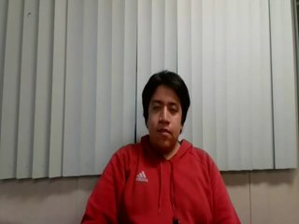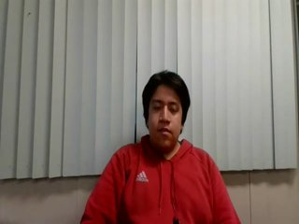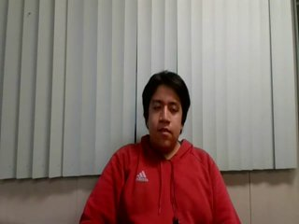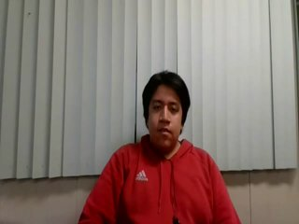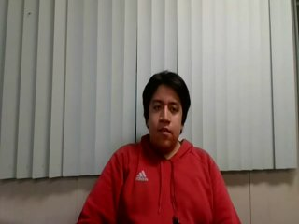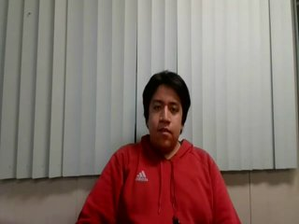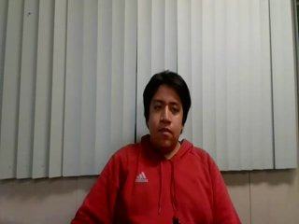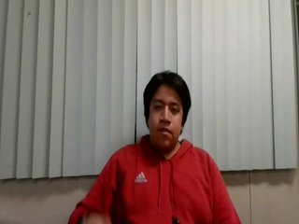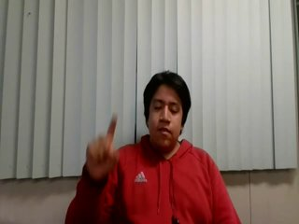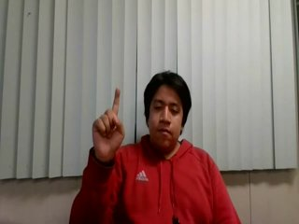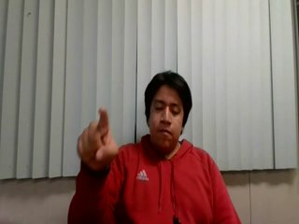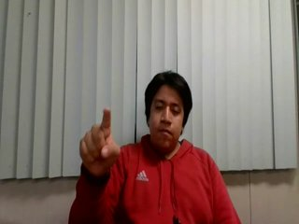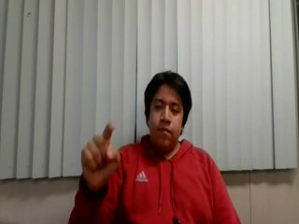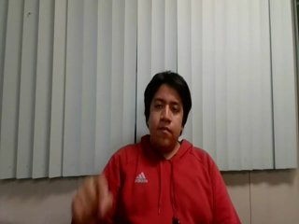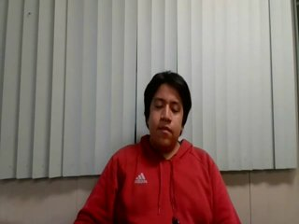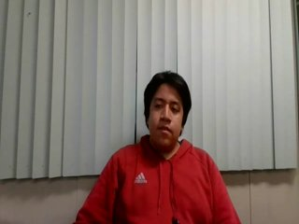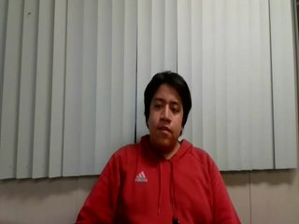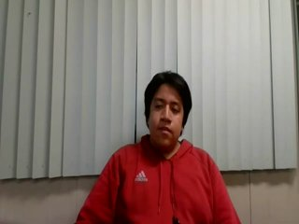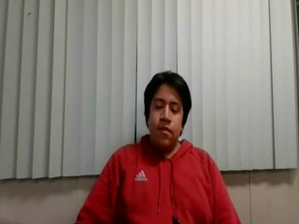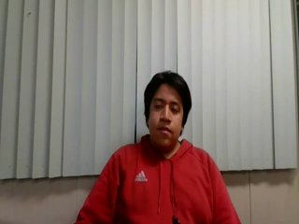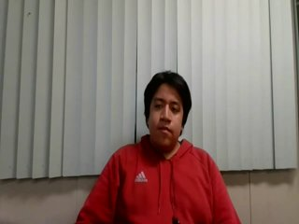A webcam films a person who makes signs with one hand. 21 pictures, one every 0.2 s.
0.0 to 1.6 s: Non-gesture.
1.7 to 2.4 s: Click with one finger.
2.5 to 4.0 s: Non-gesture.
